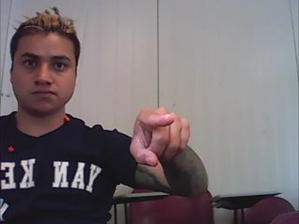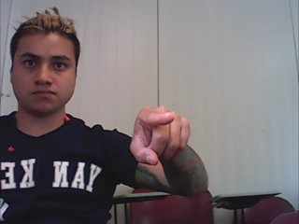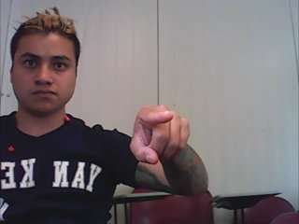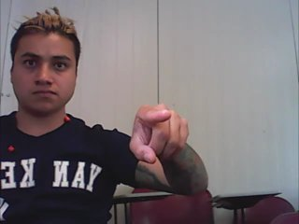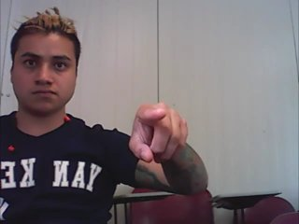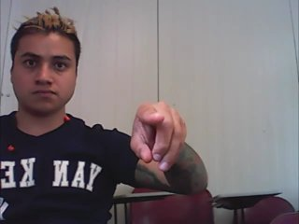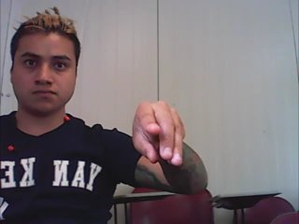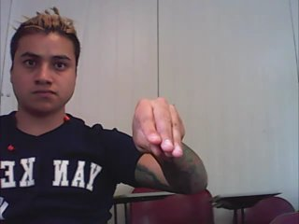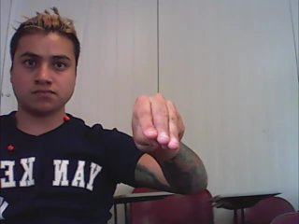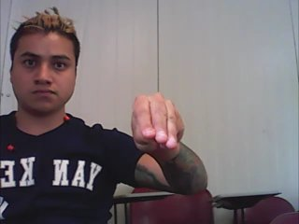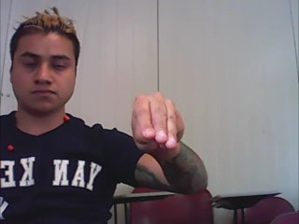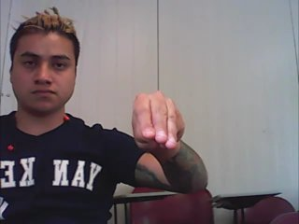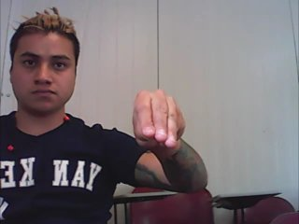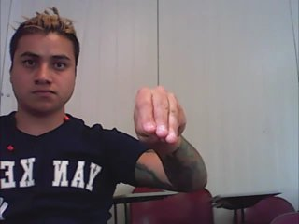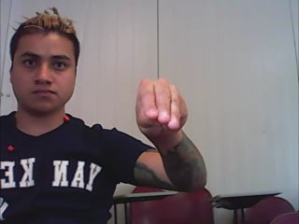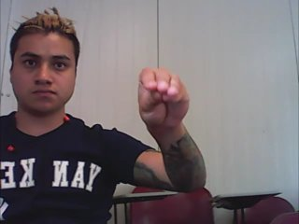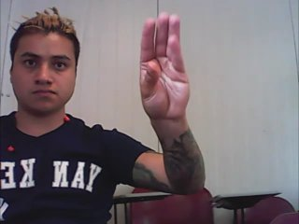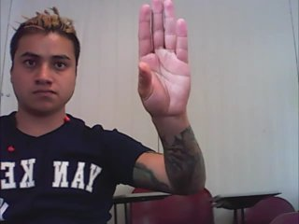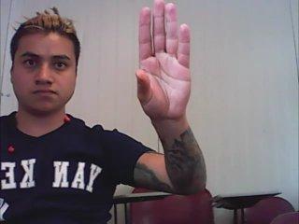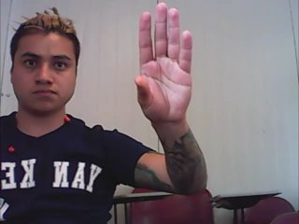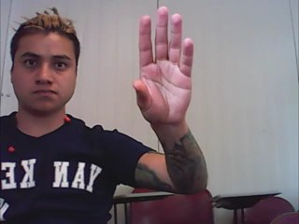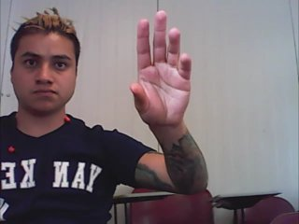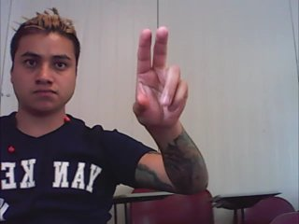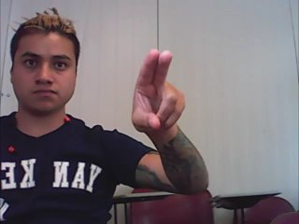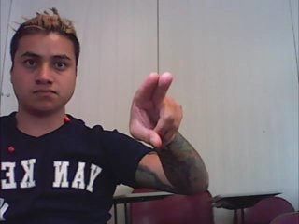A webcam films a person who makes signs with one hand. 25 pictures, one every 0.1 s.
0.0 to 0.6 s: Pointing with one finger.
0.7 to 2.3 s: On the screen the hand sweeps upward. The name of the sign: Throw up.
